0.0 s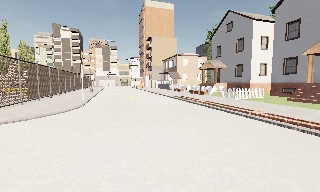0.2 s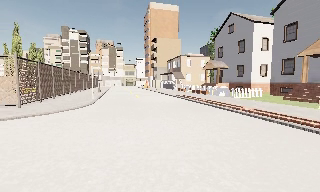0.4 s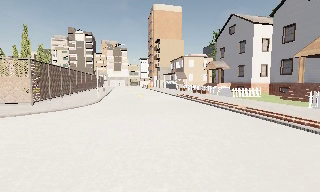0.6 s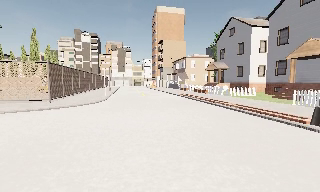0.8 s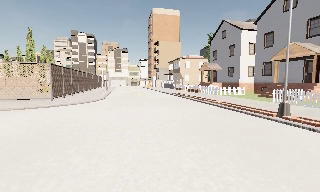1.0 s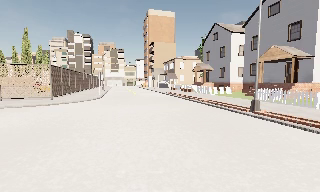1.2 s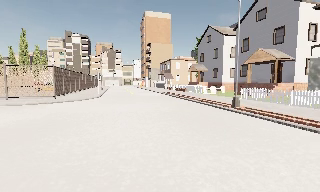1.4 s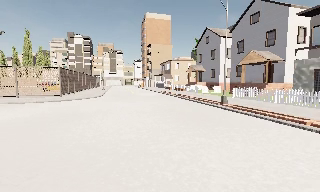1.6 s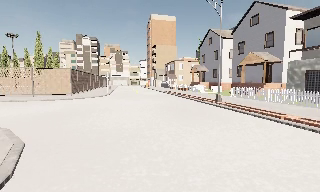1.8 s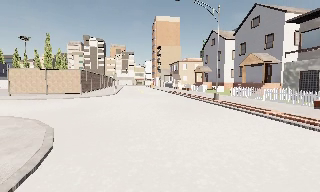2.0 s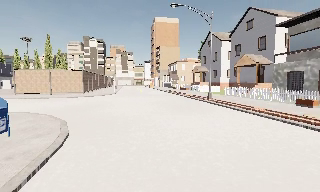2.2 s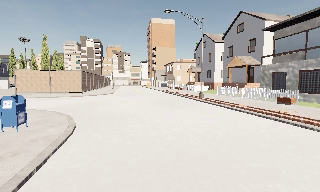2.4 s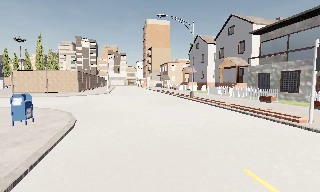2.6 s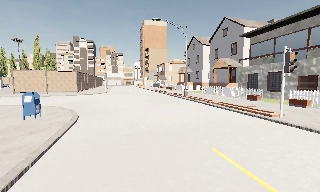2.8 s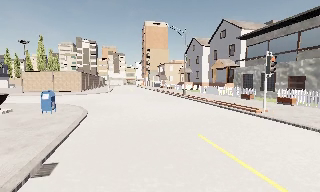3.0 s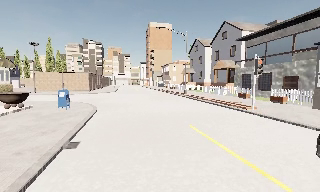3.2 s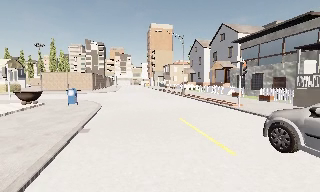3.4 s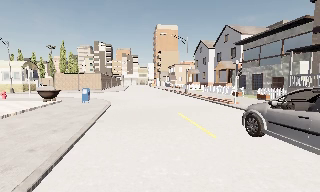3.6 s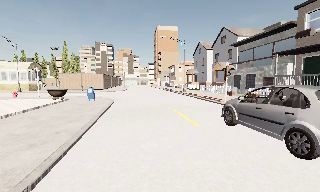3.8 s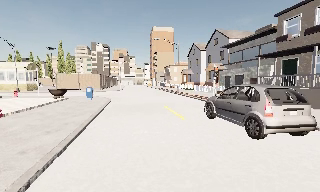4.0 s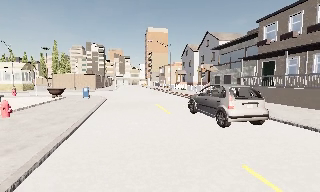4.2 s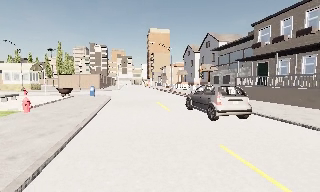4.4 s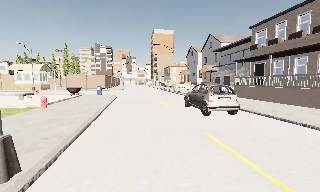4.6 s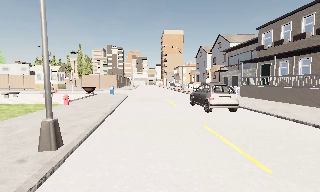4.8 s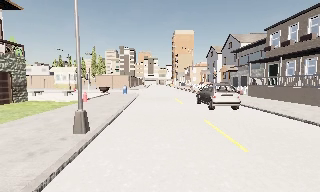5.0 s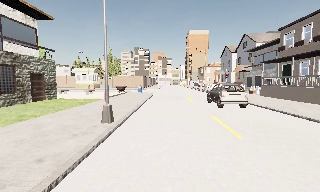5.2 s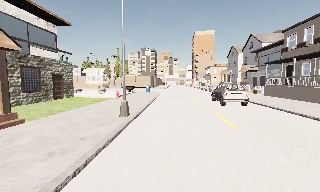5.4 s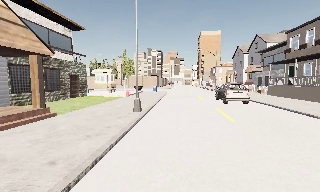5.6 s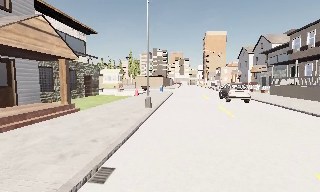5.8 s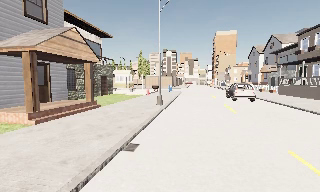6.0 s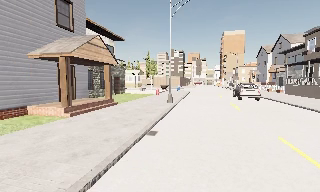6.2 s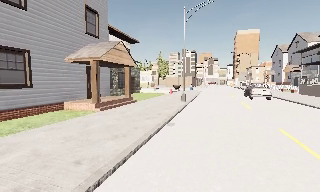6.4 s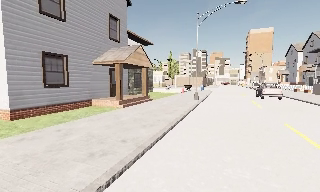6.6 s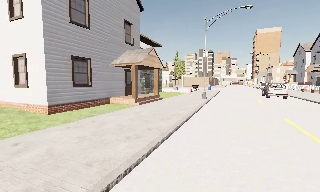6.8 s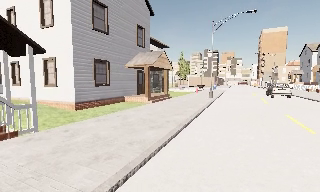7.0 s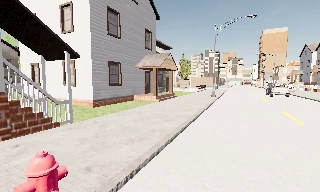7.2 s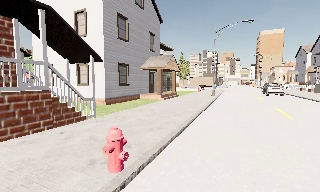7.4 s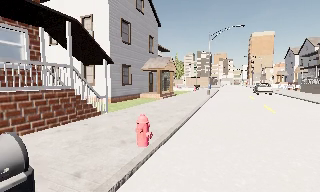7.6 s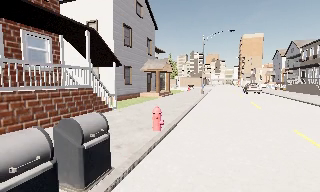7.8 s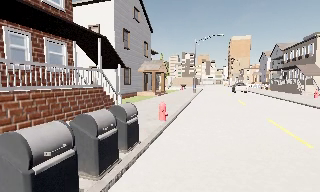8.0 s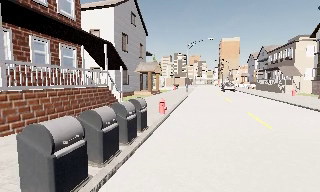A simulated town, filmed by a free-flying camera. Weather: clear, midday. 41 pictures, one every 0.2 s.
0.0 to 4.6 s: The camera pans to its left, which is counterclockwise from overhead, by about 10 degrees. It travels backward, about 25 m, so what stands in front gets smaller.
4.6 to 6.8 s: The camera pans to its left, which is counterclockwise from overhead, by about 30 degrees. It travels backward, about 12 m.
6.8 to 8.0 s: The camera pans to its right, which is clockwise from overhead, by about 10 degrees. It travels backward and to its left, about 8 m, so what stands in front gets smaller.
The film runs forward here.
